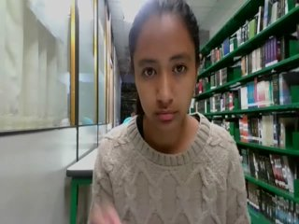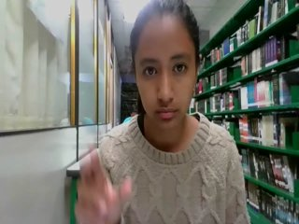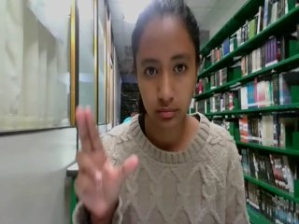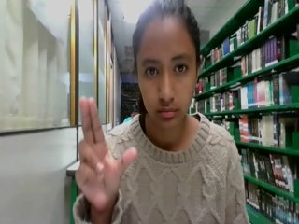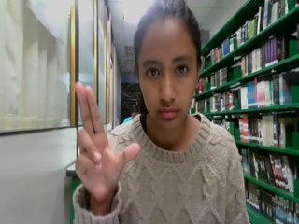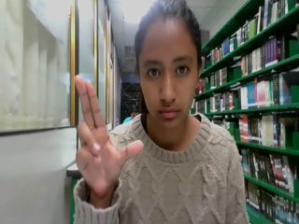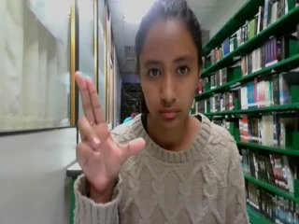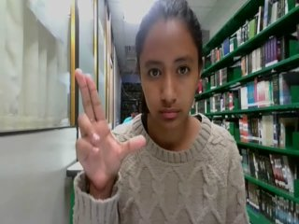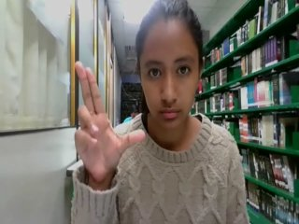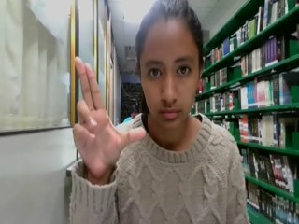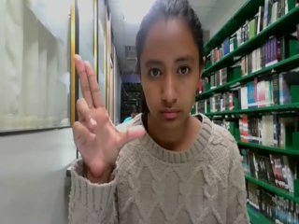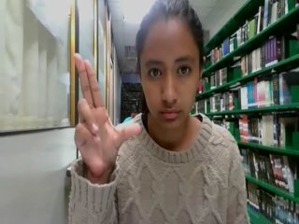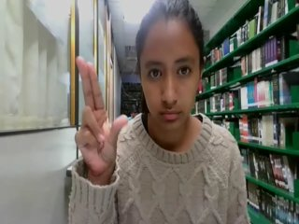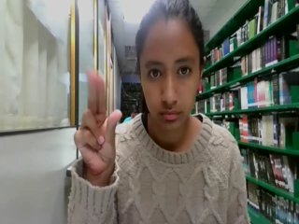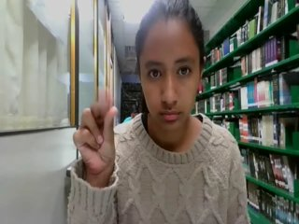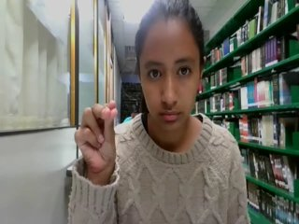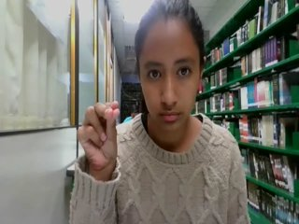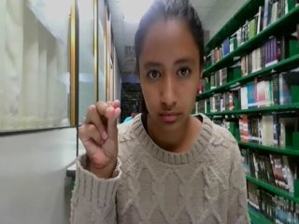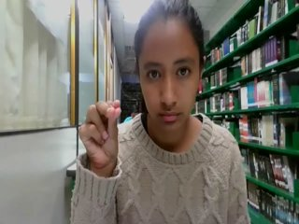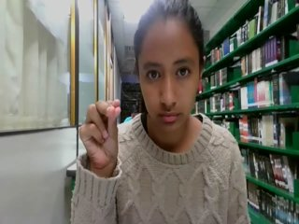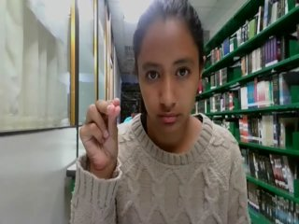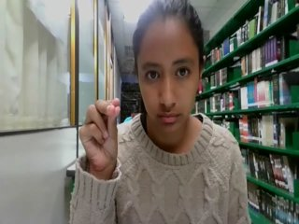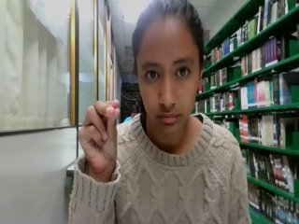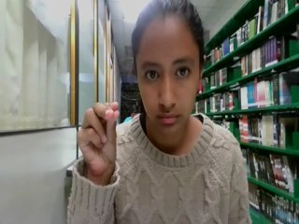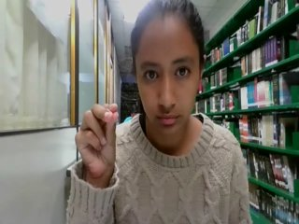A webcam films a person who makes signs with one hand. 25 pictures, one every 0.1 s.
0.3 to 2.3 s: Zoom out.
